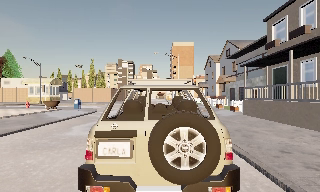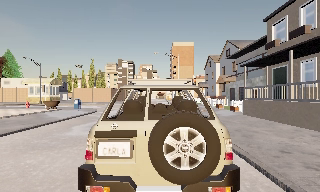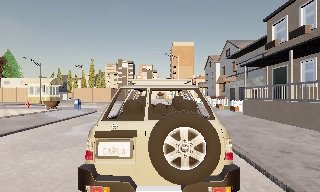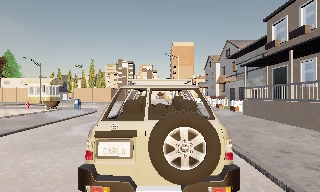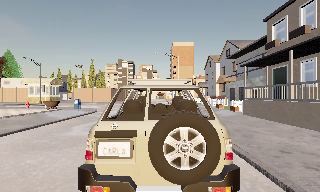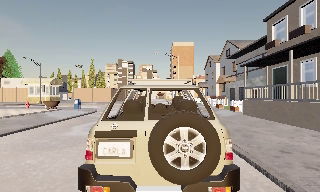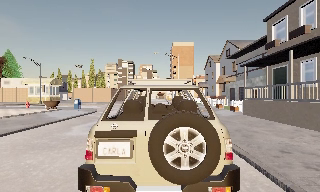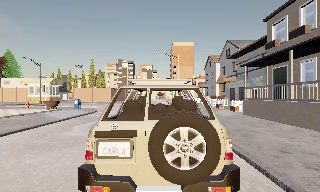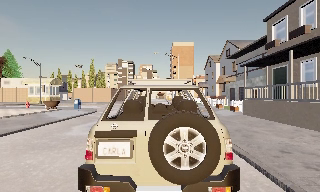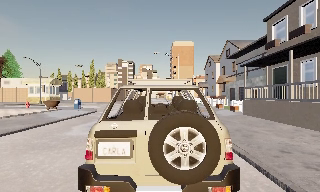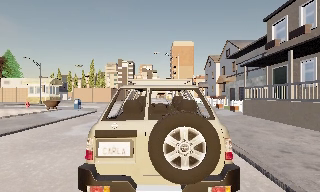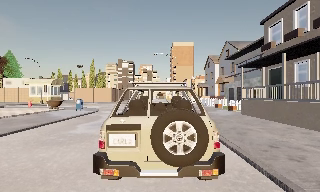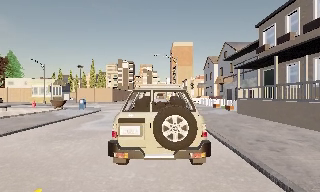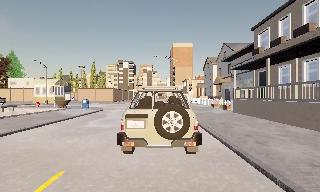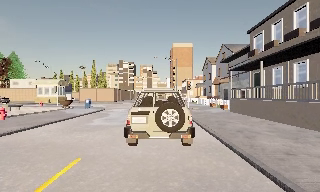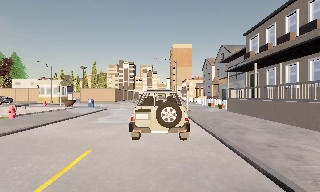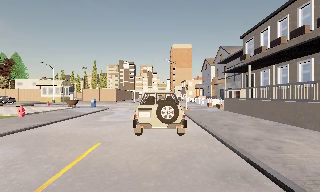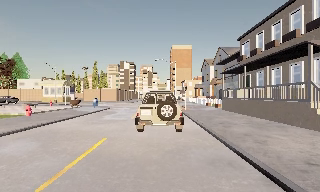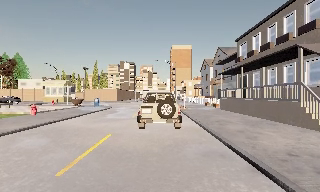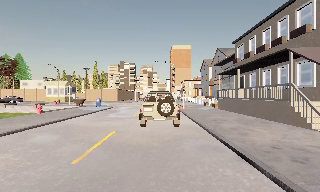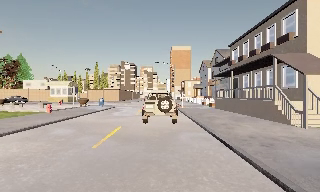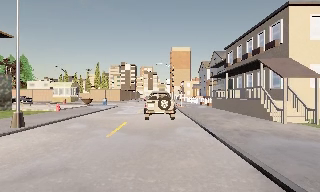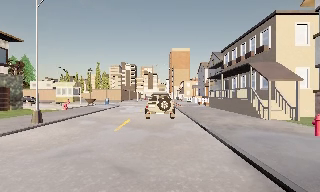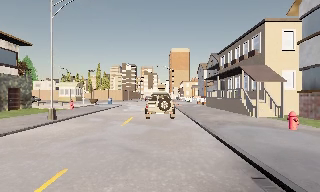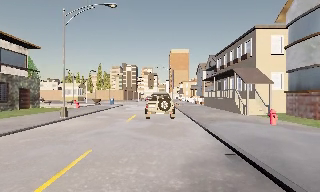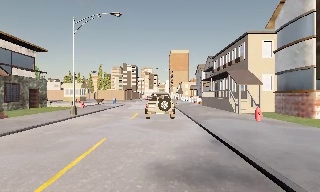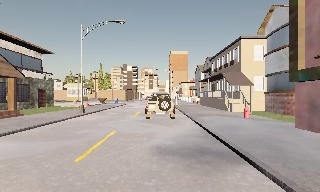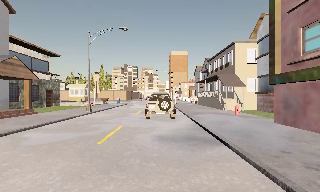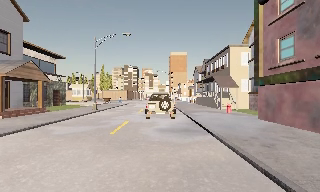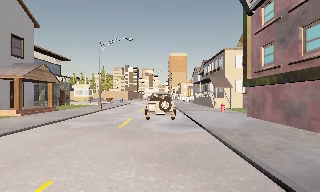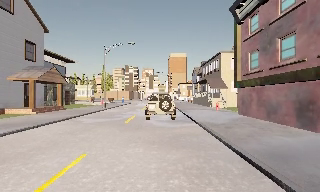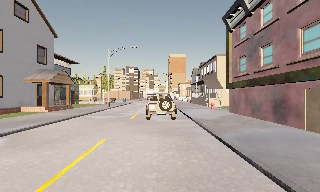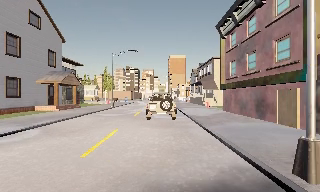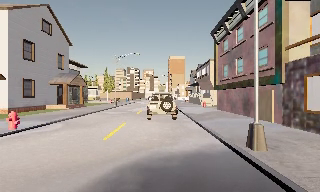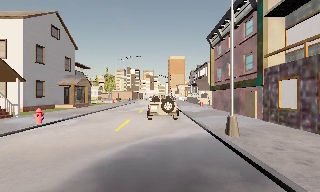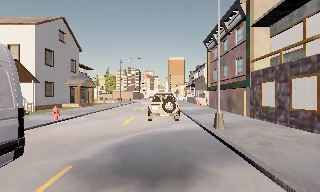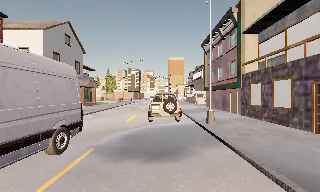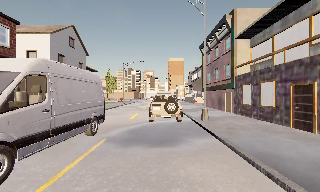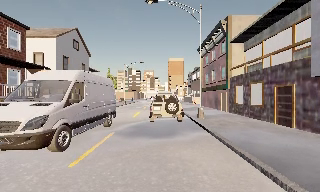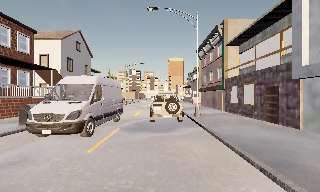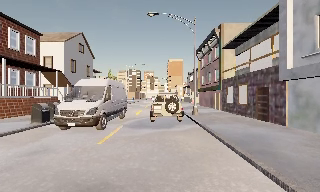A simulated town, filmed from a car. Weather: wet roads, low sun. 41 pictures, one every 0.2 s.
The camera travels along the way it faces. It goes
backward.
0.0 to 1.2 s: The camera keeps its place and its aim.
1.2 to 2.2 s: The camera shifts only a little, or ends up much as it began.
2.2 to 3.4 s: The camera travels backward, about 4 m, so what stands in front gets smaller.
3.4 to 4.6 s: The camera travels backward, about 6 m, so what stands in front gets smaller. It gains speed.
4.6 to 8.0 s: The camera travels backward, about 20 m, so what stands in front gets smaller.
The film runs backward here.
